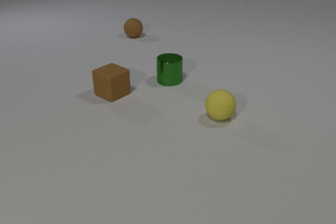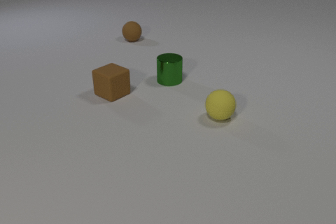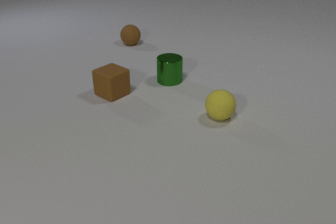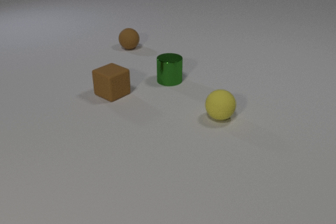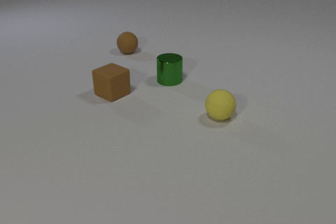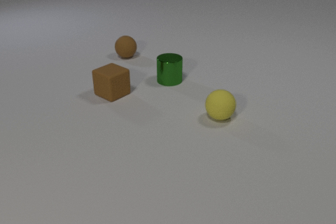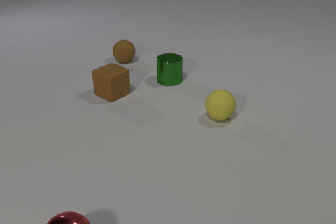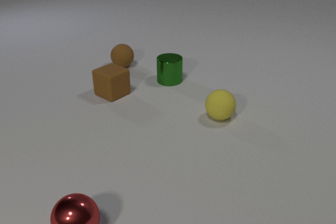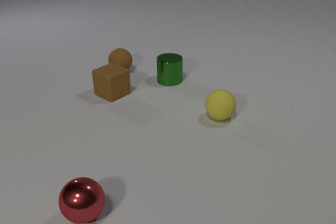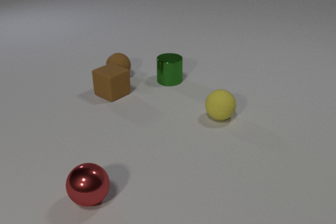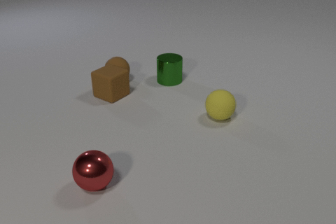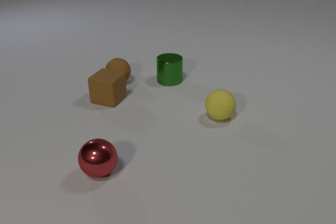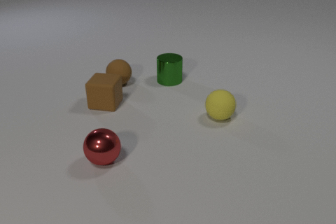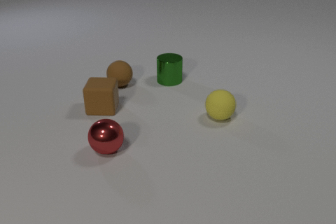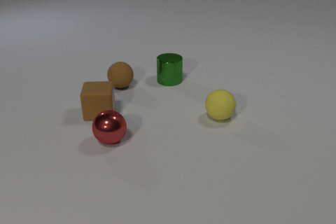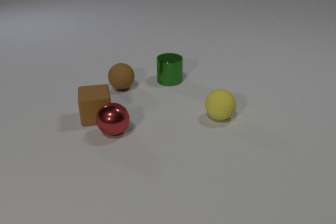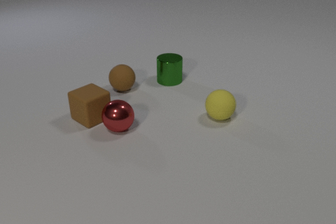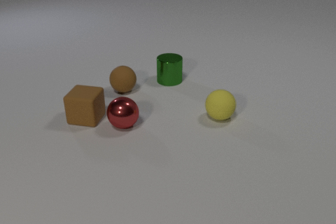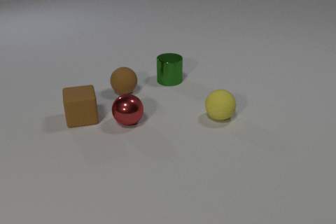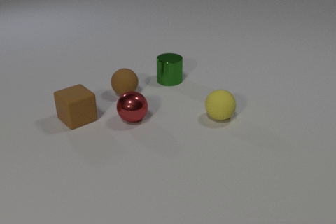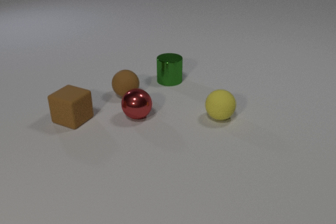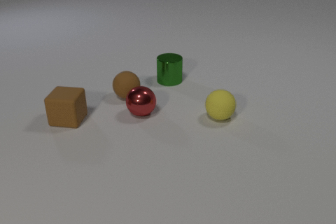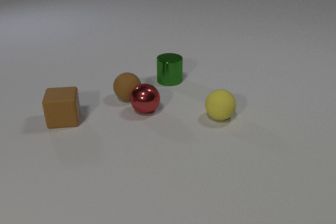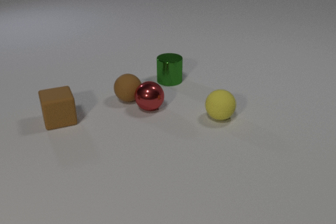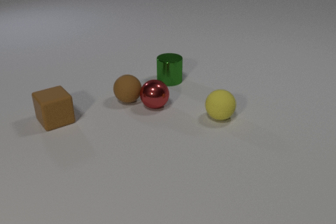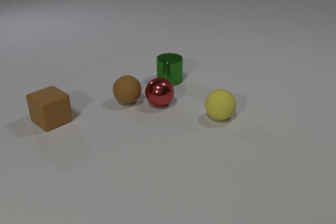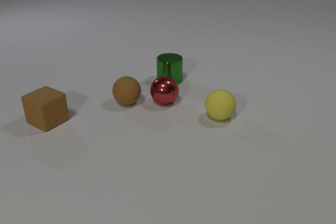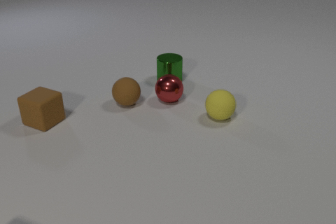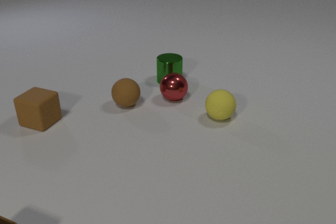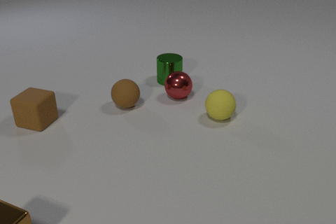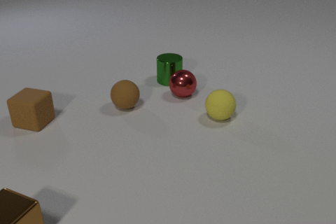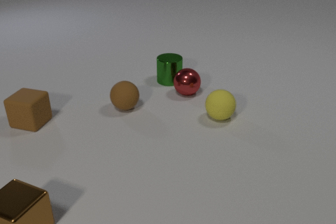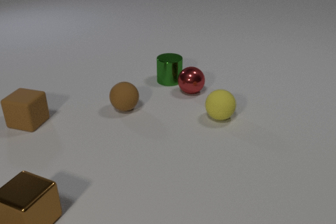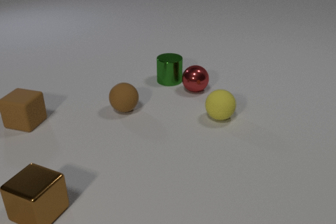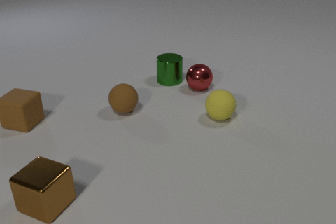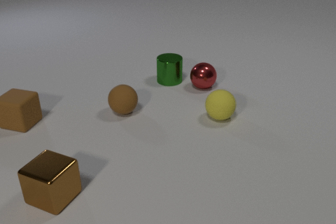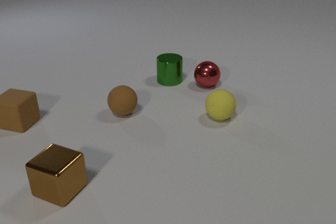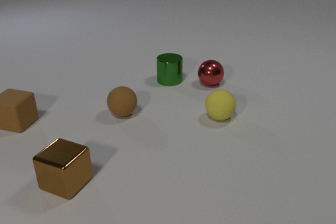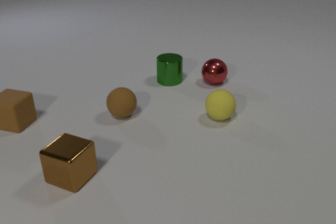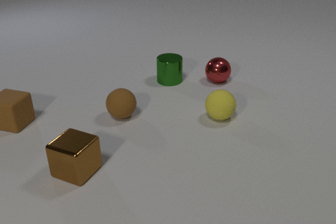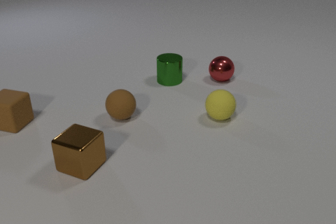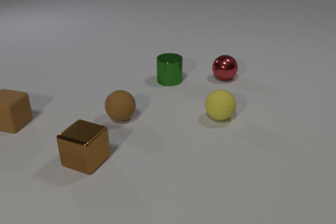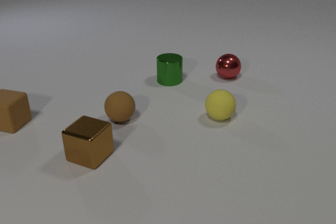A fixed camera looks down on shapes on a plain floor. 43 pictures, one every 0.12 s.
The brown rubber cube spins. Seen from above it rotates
counterclockwise.
The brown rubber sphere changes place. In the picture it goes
toward the camera.
0.00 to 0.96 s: The brown rubber sphere rolls toward the camera. The red metal sphere comes in at the bottom edge, rolls away from the camera.
0.96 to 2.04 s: The brown rubber sphere rolls toward the camera. The brown rubber cube slides toward the camera and to the left, spins counterclockwise seen from above by about 120 degrees, its near face sliding to the right. The red metal sphere rolls away from the camera. The brown rubber sphere and the brown rubber cube collide. The brown rubber cube and the red metal sphere collide.
2.04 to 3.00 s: The brown rubber sphere rolls toward the camera. The brown rubber cube slides to the left, spins so that its near face slides to the right, counterclockwise seen from above. The red metal sphere rolls away from the camera and to the right. The brown rubber sphere and the red metal sphere collide.
3.00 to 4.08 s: The brown rubber sphere rolls toward the camera. The brown rubber cube slides to the left, spins so that its near face slides to the right, counterclockwise seen from above. The red metal sphere rolls to the right and away from the camera. The brown metal cube comes in at the bottom edge, slides away from the camera and to the right.
4.08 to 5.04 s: The brown rubber sphere rolls toward the camera. The brown rubber cube slides to the left. The red metal sphere rolls away from the camera and to the right. The brown metal cube slides away from the camera and to the right.
What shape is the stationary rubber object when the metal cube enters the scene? sphere.
How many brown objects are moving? 3.
Are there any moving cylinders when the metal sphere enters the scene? no.
